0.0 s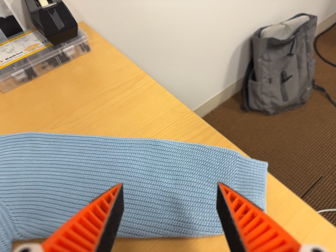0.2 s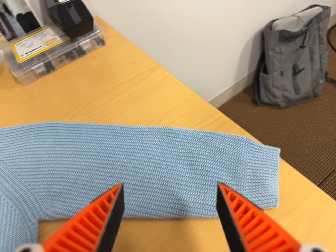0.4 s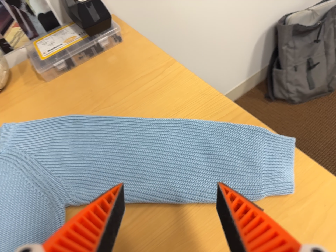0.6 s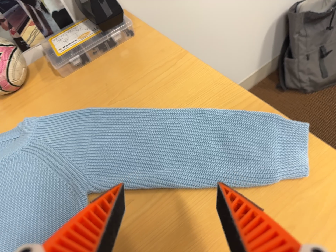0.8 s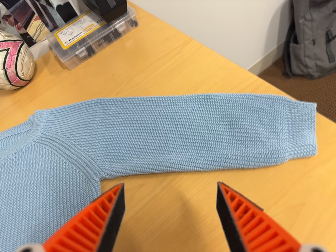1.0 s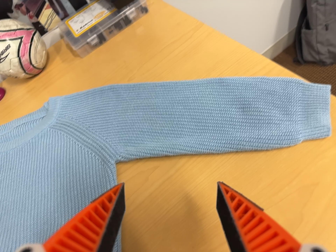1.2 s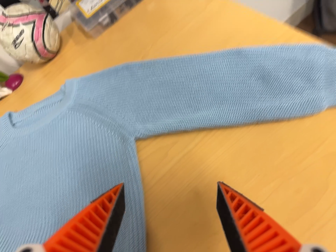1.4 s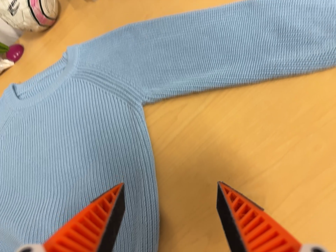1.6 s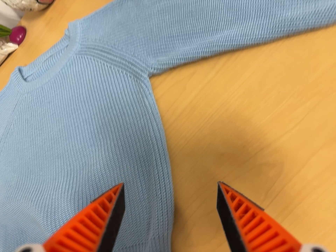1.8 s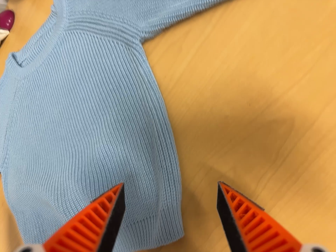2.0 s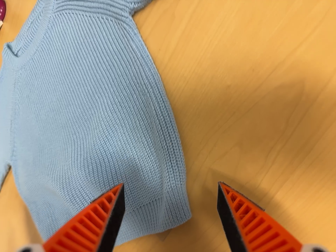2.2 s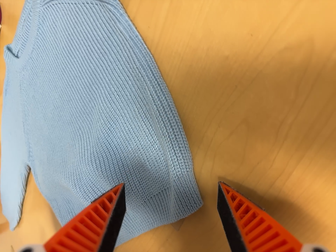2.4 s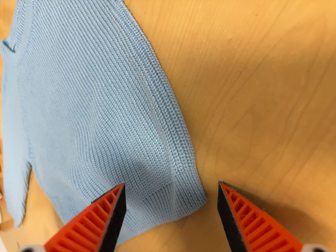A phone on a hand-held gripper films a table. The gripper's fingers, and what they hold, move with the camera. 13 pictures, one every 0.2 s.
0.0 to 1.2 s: The camera swings to its left by about 15 degrees, and the scene slides to the right. It travels toward the bottom of its view, backward and to its left, about 9 cm, so close, fixed things drift upward. Its aim tips toward the bottom of its view by about 10 degrees, and the scene shifts upward.
1.2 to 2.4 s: The camera pans to its left by about 20 degrees. It travels forward and to its right, about 12 cm, so what stands in front looms larger. Its aim tips toward the bottom of its view by about 25 degrees, and the scene shifts upward. It rolls about its line of sight by about 25 degrees, and the scene rotates counterclockwise.
The film runs forward here.
